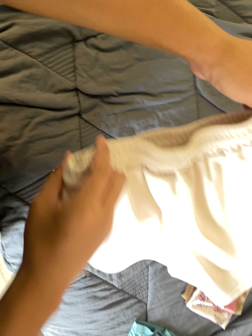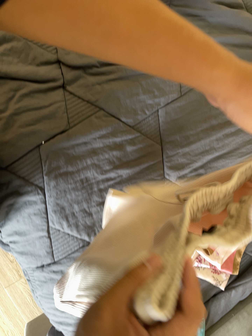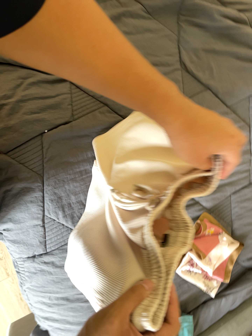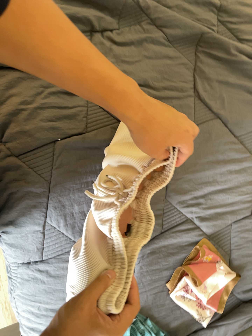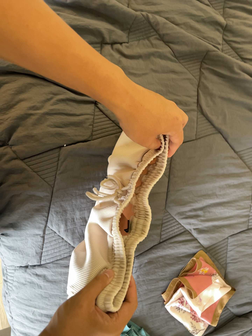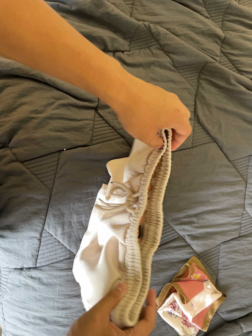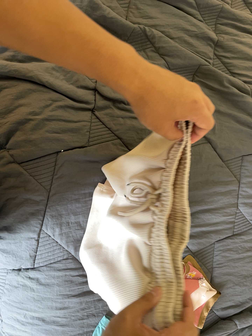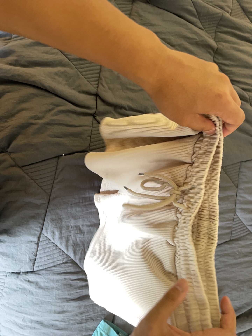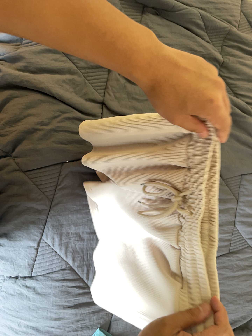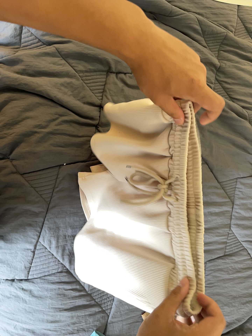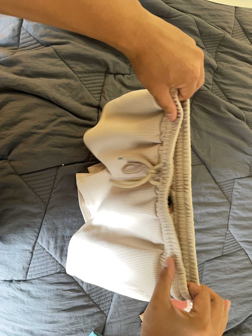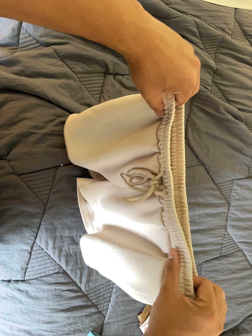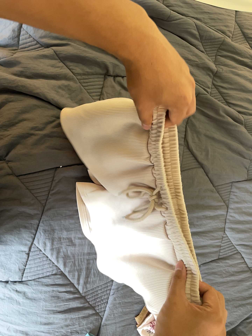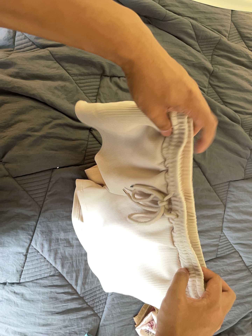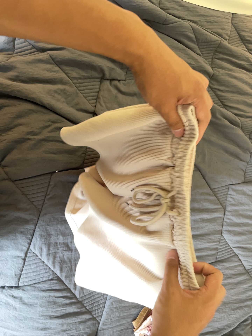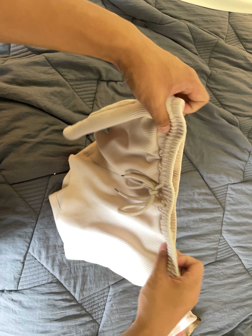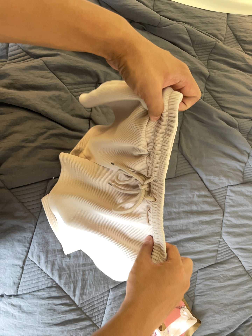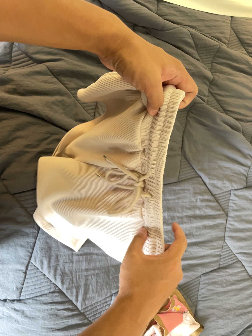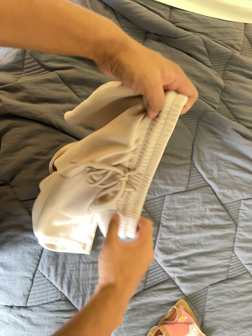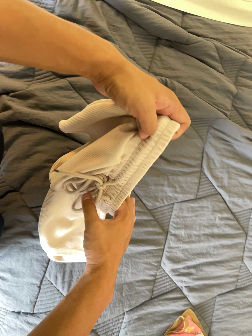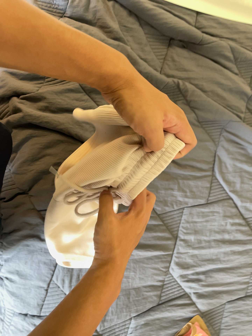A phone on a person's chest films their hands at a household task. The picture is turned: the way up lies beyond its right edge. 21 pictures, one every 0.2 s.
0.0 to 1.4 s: The camera travels toward the bottom of its view, backward and to its left, about 16 cm. Its aim tips toward the top of its view by about 10 degrees. It rolls about its line of sight by about 10 degrees, and the scene rotates clockwise.
1.4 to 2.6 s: The camera shifts only a little, or ends up much as it began.
2.6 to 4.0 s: The camera travels toward the top of its view, about 10 cm, so close, fixed things drift downward.
The film runs backward here.
